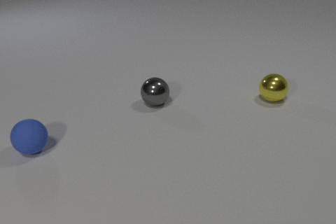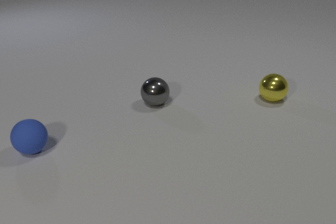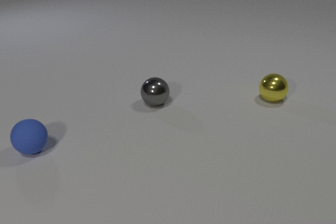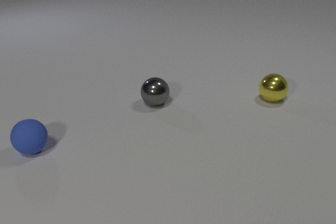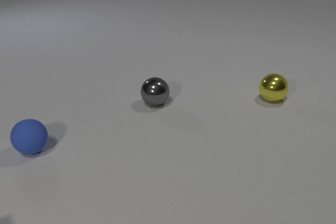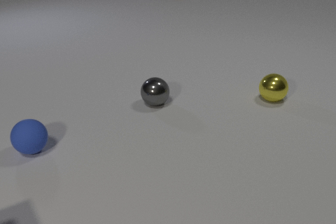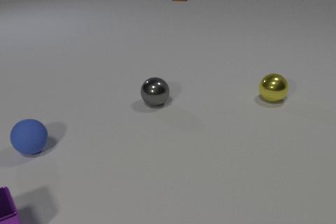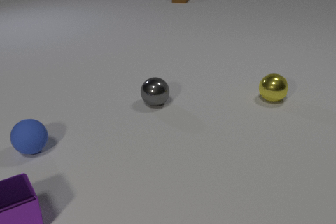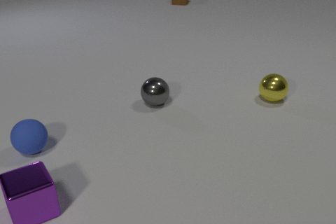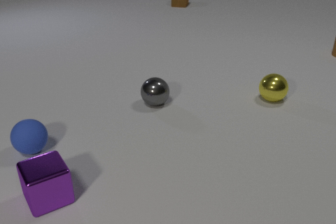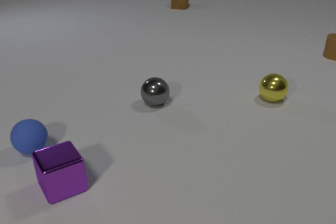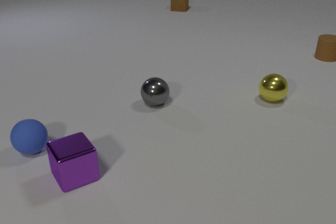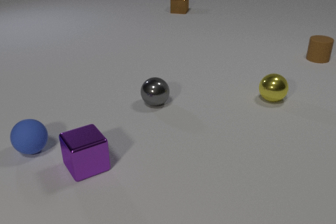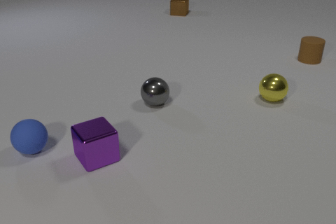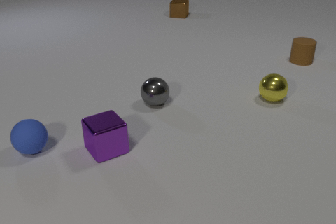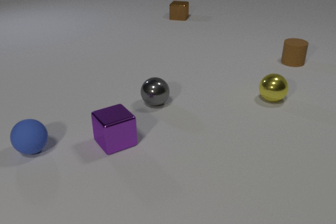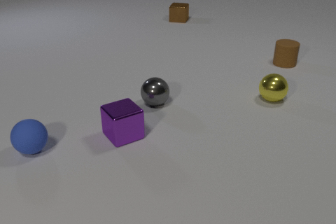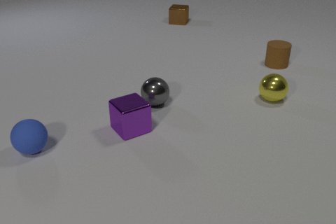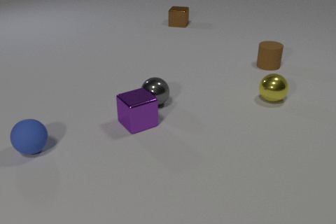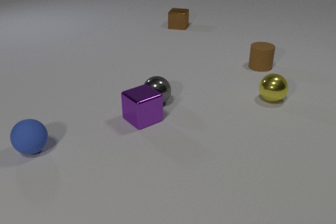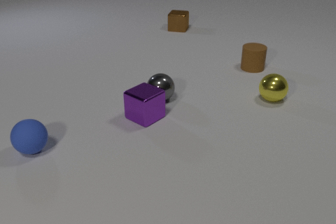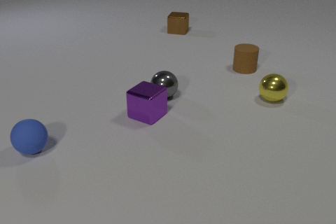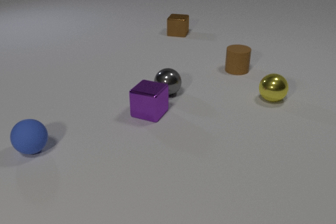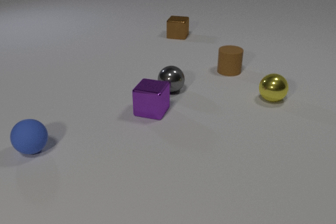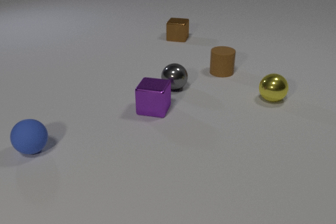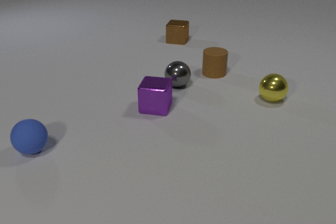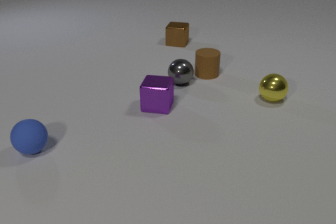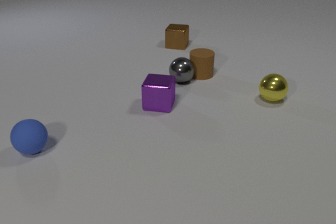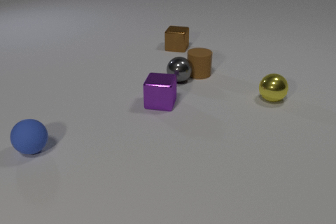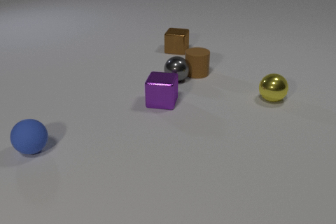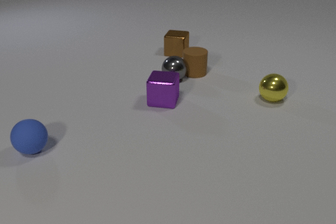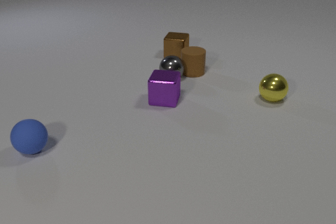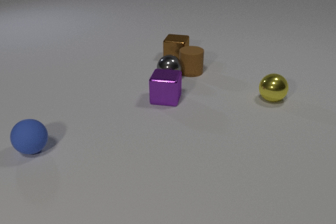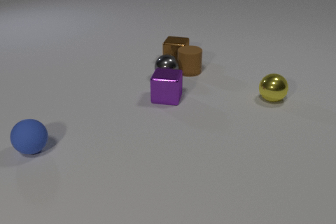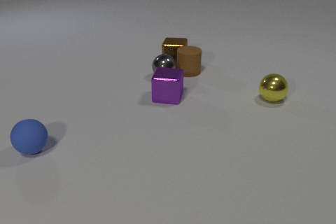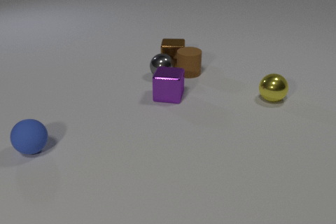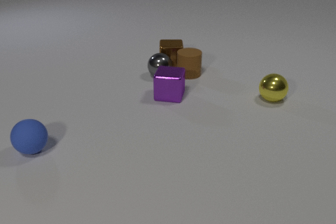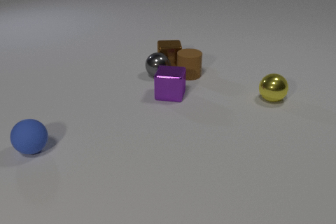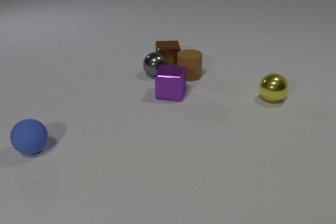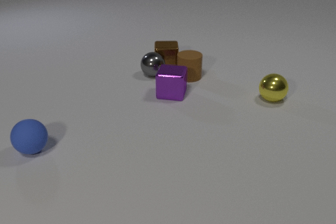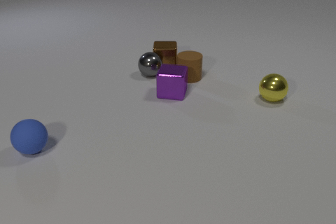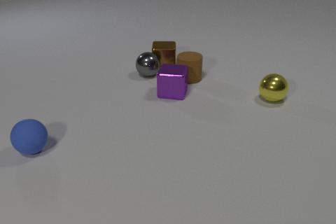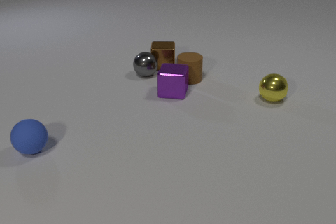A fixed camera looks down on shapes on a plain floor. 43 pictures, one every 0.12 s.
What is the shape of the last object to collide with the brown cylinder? cube.
What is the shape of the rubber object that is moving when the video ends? cylinder.
Are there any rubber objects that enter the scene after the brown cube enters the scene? yes.
0.00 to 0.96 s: The purple metal cube comes in at the bottom edge, slides to the right and away from the camera. The brown metal cube comes in at the top edge, slides toward the camera.
0.96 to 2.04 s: The purple metal cube slides away from the camera and to the right. The brown metal cube slides toward the camera. The brown rubber cylinder comes in at the right edge, slides to the left and toward the camera.
2.04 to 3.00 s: The purple metal cube slides away from the camera and to the right, spins counterclockwise seen from above by about 45 degrees, its near face sliding to the right. The gray metal sphere rolls away from the camera and to the right. The brown metal cube slides toward the camera. The brown rubber cylinder slides to the left and toward the camera. The purple metal cube and the gray metal sphere collide.
3.00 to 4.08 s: The purple metal cube slides away from the camera and to the right. The gray metal sphere rolls away from the camera and to the left. The brown metal cube slides toward the camera. The brown rubber cylinder slides to the left. The gray metal sphere and the brown rubber cylinder collide. The brown metal cube and the brown rubber cylinder collide.
4.08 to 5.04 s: The purple metal cube slides away from the camera. The gray metal sphere rolls to the left. The brown metal cube slides to the left and toward the camera. The brown rubber cylinder slides toward the camera. The gray metal sphere and the brown metal cube collide.
